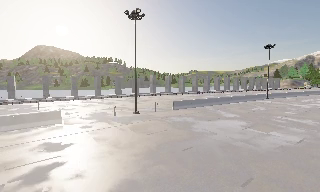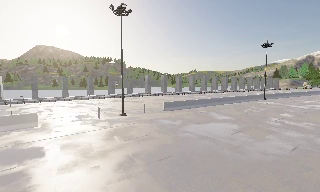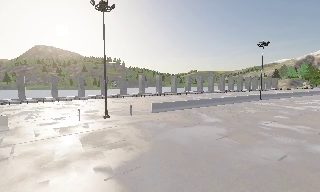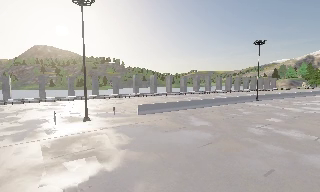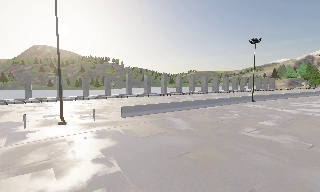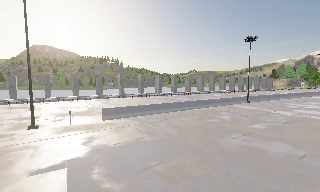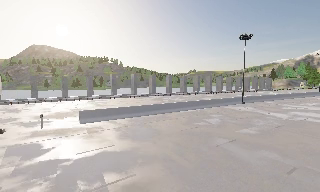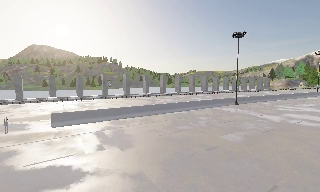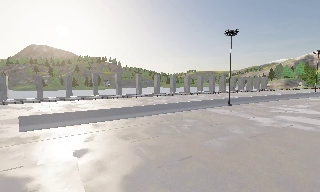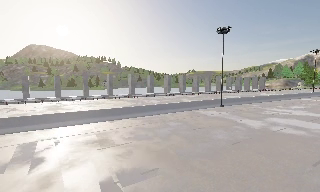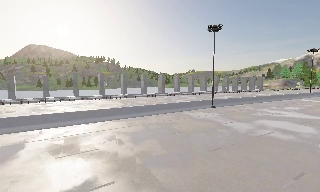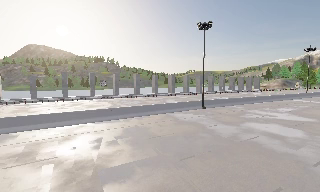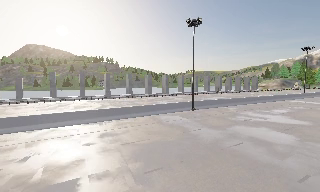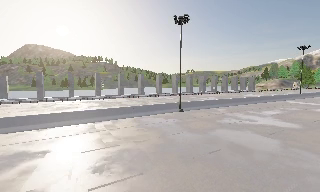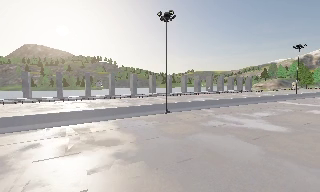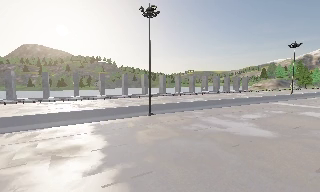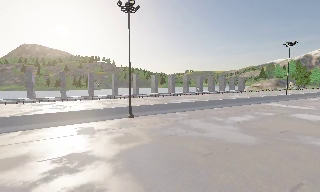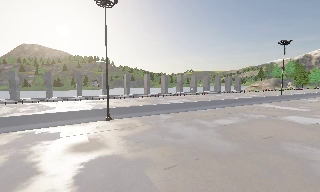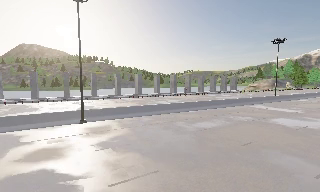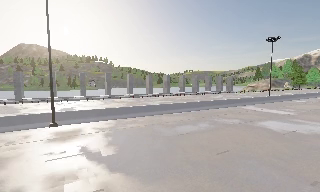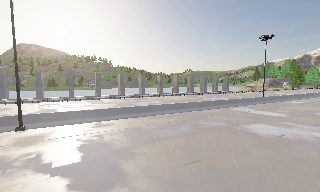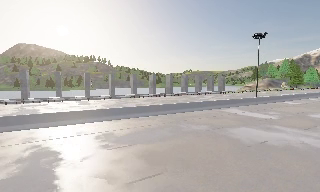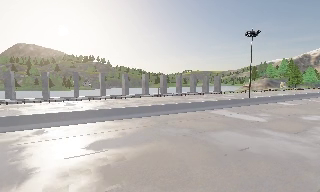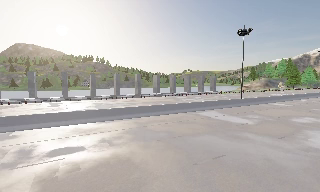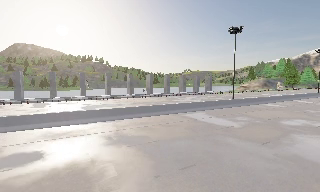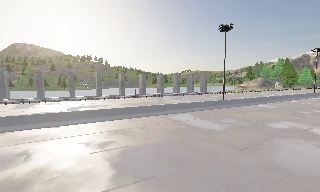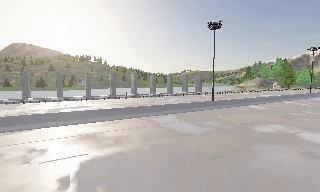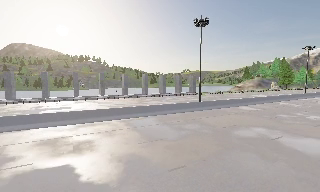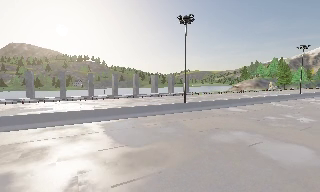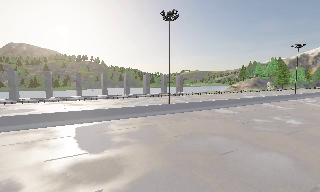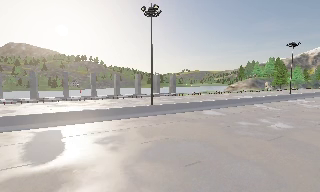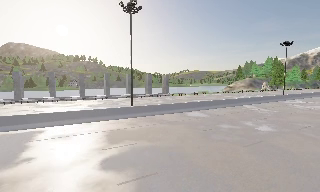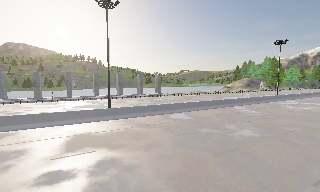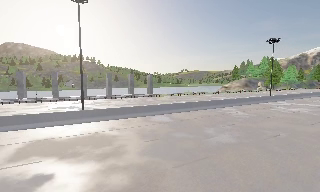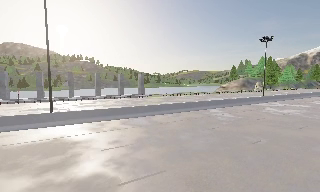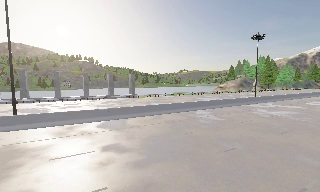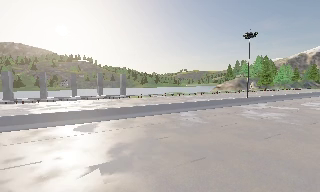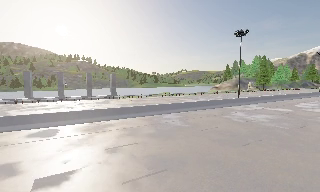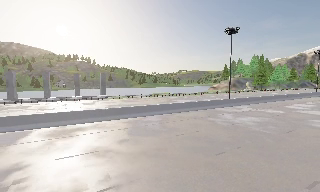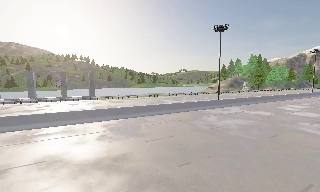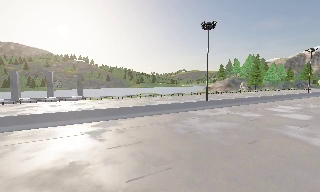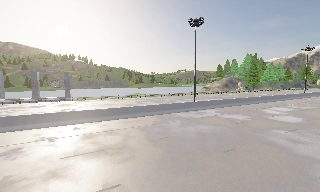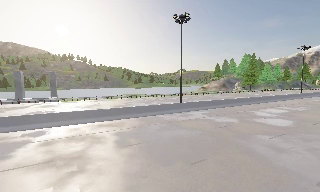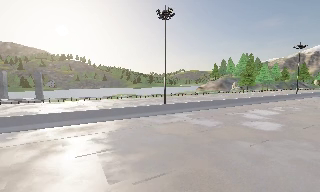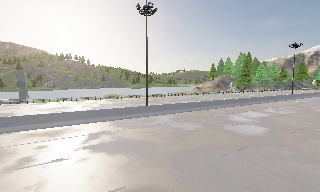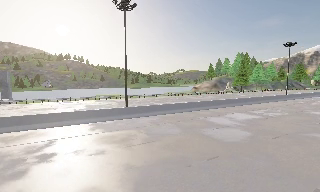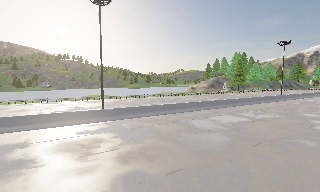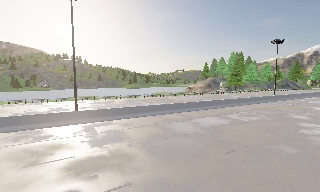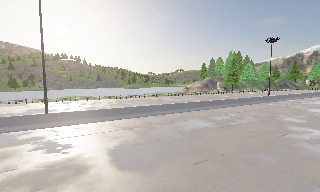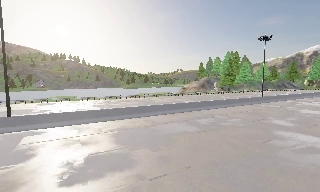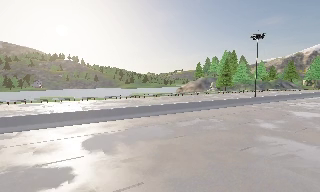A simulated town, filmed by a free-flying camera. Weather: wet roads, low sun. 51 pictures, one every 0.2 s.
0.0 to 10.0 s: The camera travels to its right and forward, about 110 m, so close, fixed things drift to the left.
The film runs forward here.
